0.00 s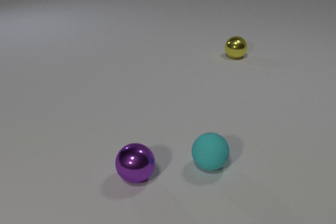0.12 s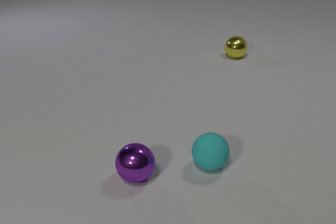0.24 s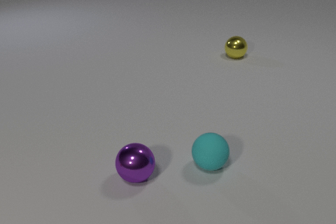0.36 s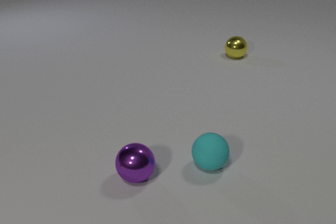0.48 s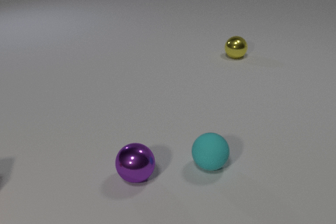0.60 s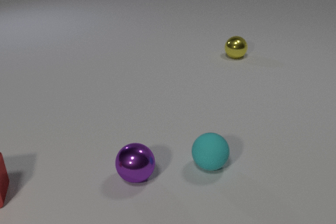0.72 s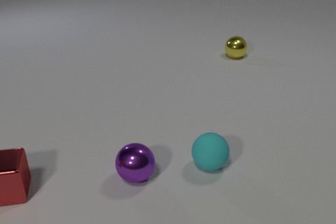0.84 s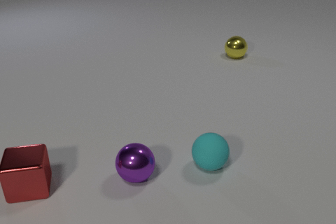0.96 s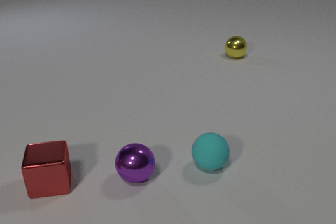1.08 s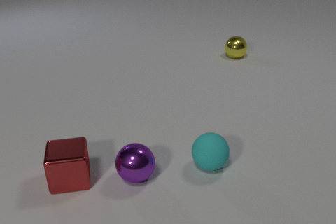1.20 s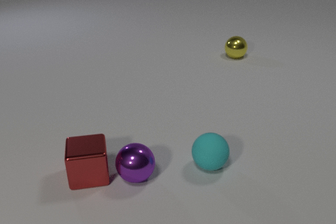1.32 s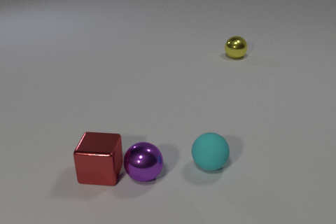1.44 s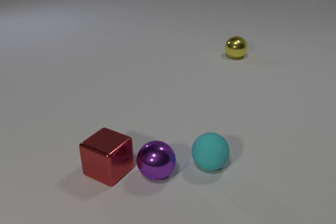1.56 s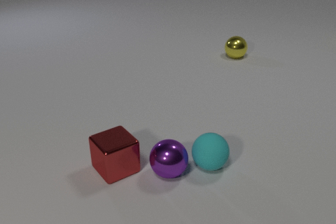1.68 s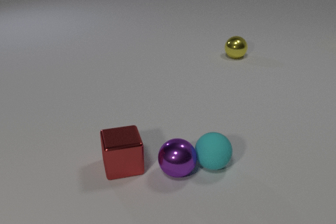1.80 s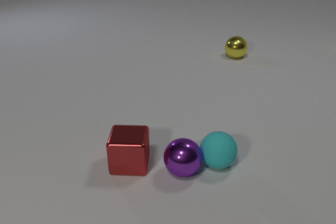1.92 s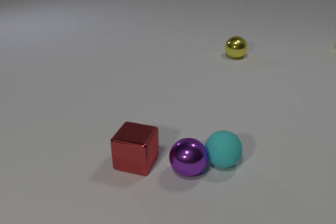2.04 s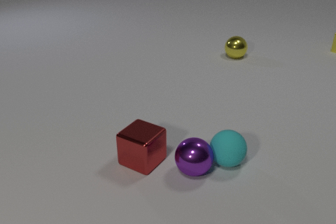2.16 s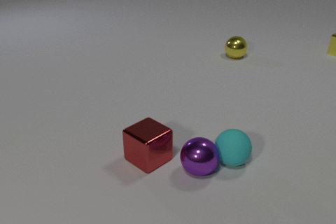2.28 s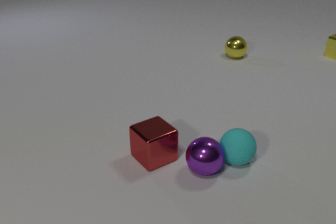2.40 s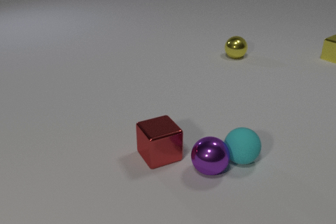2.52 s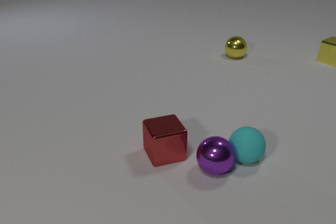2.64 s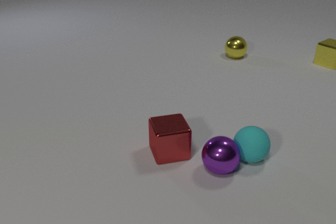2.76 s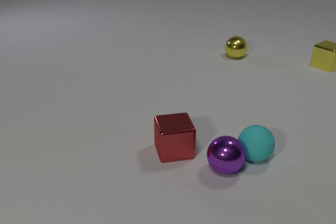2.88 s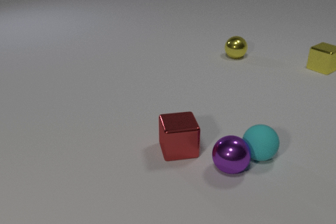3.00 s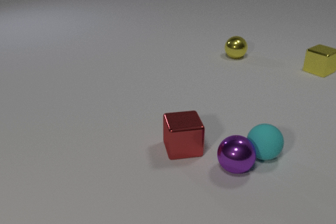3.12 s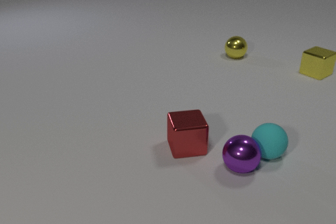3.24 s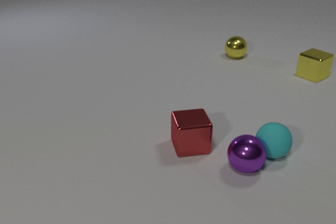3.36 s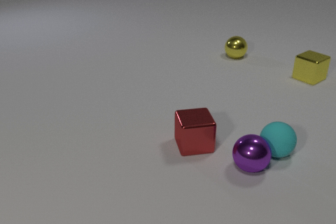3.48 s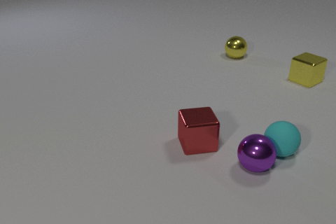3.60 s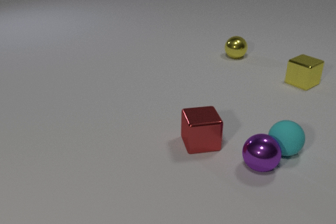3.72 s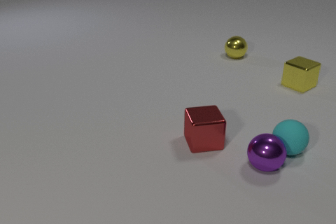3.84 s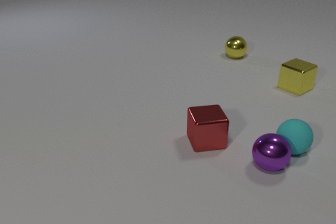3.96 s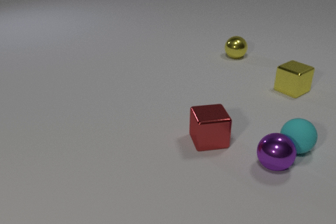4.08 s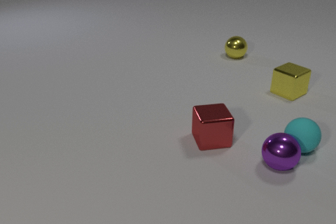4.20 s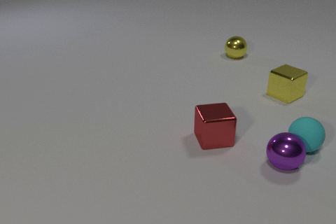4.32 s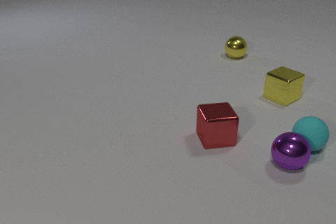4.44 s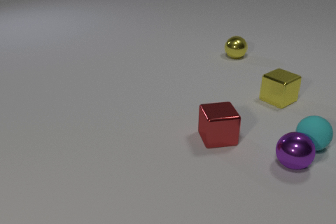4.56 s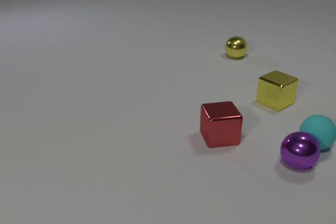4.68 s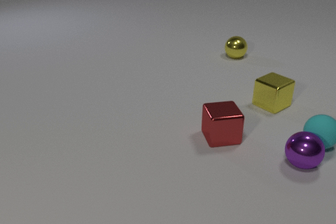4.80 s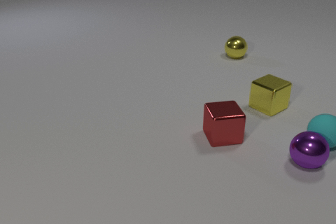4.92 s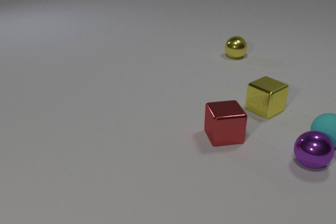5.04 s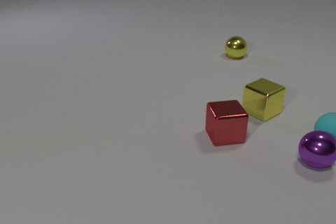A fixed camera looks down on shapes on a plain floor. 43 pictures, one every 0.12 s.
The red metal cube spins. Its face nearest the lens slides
to the left.
The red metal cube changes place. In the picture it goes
to the right.
0.00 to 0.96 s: The red metal cube comes in at the left edge, slides to the right.
0.96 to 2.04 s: The red metal cube slides to the right, spins so that its near face slides to the left, clockwise seen from above. The purple metal sphere rolls to the right. The cyan rubber sphere rolls to the right and away from the camera. The yellow metal cube comes in at the right edge, slides toward the camera. The red metal cube and the purple metal sphere collide. The purple metal sphere and the cyan rubber sphere collide.
2.04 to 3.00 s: The red metal cube slides to the right and away from the camera, spins clockwise seen from above by about 45 degrees, its near face sliding to the left. The purple metal sphere rolls to the right. The cyan rubber sphere rolls to the right and away from the camera. The yellow metal cube slides toward the camera.
3.00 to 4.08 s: The red metal cube slides to the right and away from the camera. The purple metal sphere rolls to the right. The cyan rubber sphere rolls to the right and away from the camera. The yellow metal cube slides toward the camera and to the left.
4.08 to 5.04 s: The red metal cube slides to the right and away from the camera. The purple metal sphere rolls to the right and away from the camera. The cyan rubber sphere rolls to the right and away from the camera. The yellow metal cube slides toward the camera and to the left.
Are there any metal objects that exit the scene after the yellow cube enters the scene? no.
Are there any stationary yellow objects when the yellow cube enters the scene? yes.
What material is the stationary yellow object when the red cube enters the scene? metal.
